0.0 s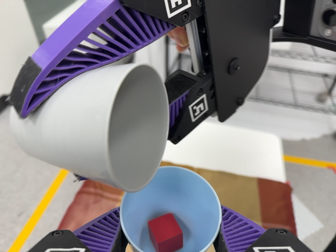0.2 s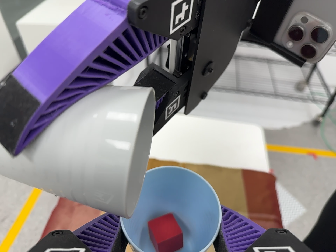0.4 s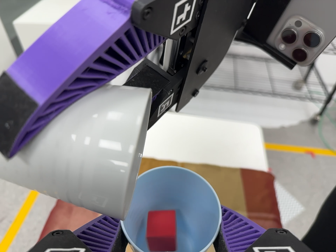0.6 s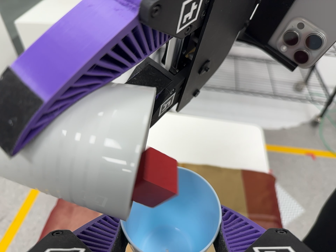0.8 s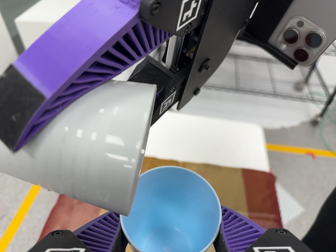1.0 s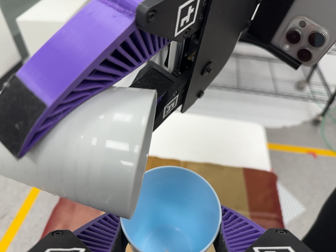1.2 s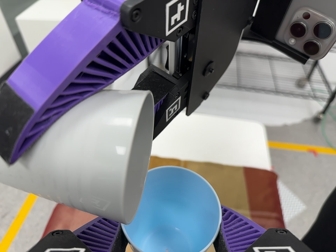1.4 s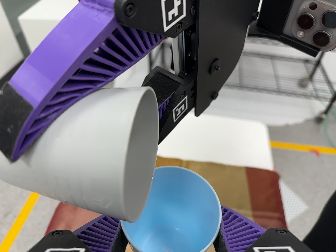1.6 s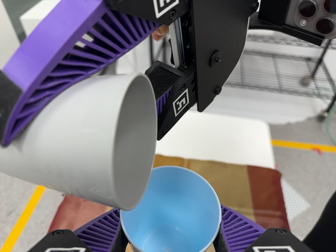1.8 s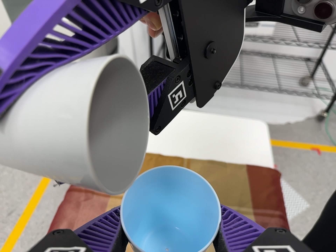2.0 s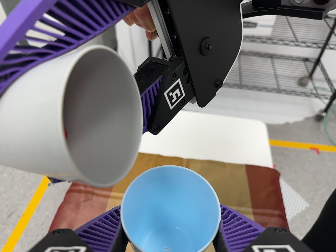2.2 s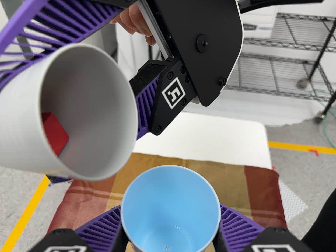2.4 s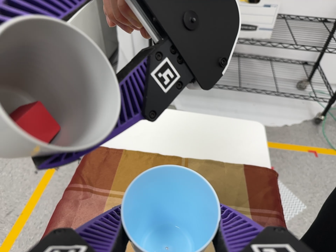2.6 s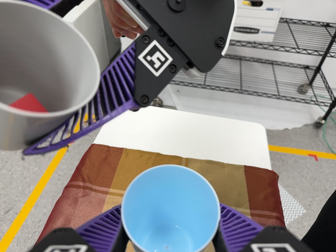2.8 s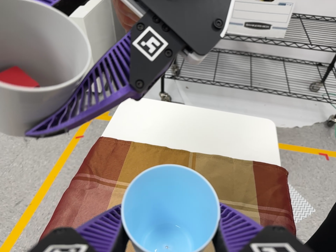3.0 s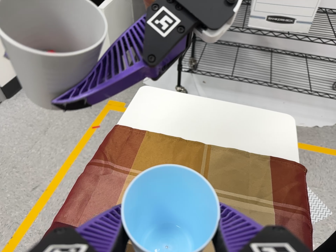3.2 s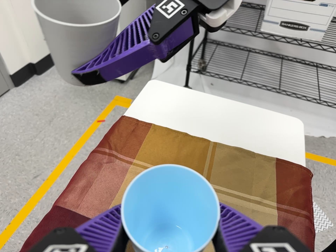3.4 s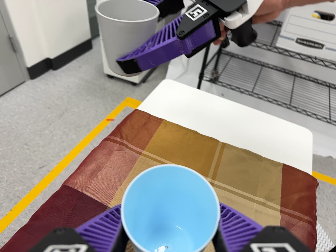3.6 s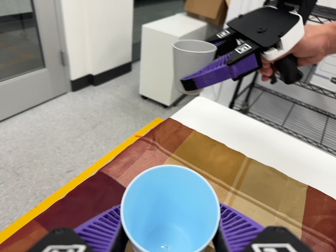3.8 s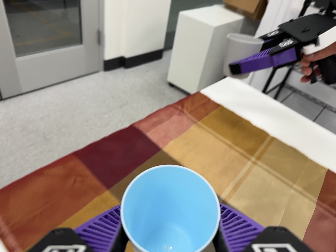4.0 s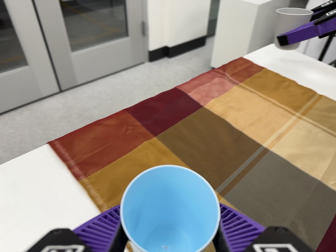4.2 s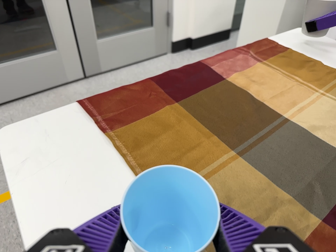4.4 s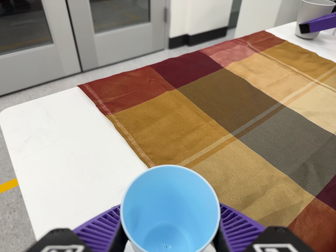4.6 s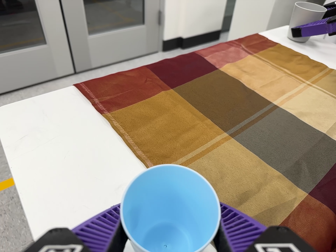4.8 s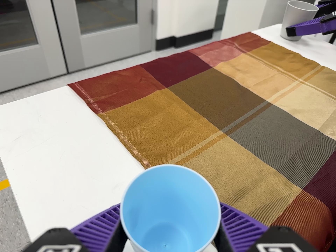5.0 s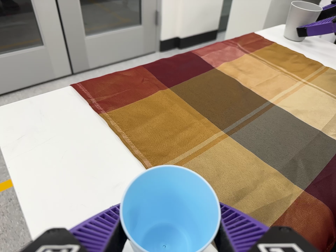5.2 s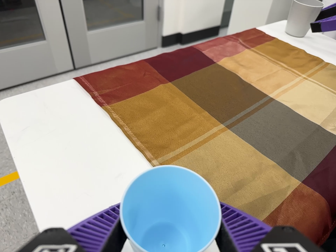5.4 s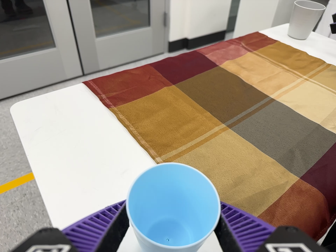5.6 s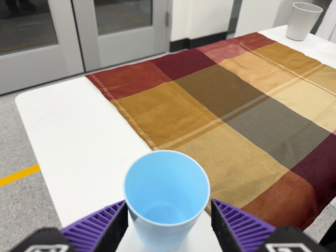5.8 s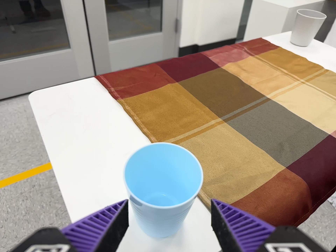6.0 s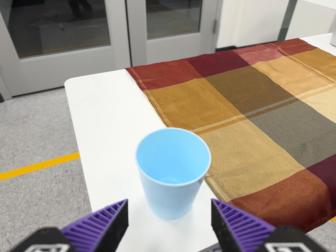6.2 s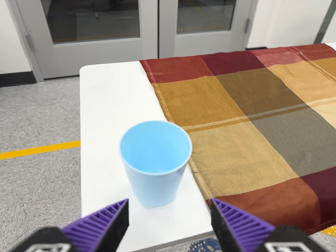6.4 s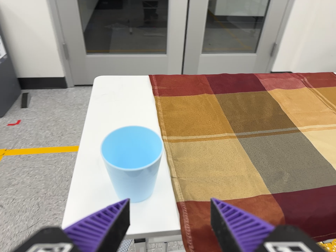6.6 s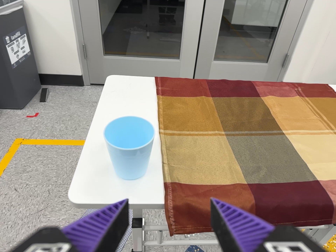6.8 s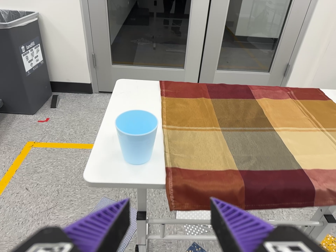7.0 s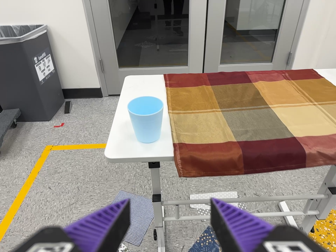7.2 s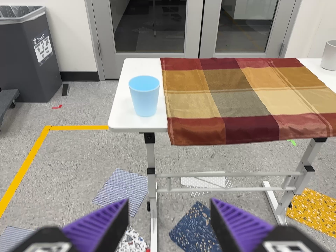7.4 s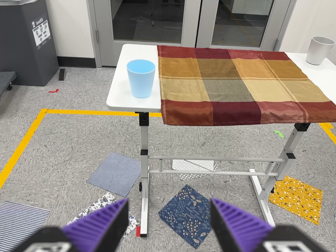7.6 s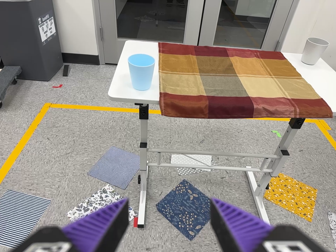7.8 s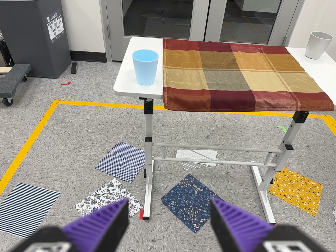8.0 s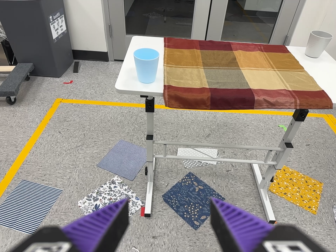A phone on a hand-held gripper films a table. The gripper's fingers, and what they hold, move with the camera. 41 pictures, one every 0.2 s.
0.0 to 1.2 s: The camera shifts only a little, or ends up much as it began.
1.2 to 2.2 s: The camera keeps its place and its aim.
2.2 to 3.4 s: The camera travels toward the bottom of its view, about 7 cm, so close, fixed things drift upward. It rolls about its line of sight by about 15 degrees, and the scene rotates clockwise.
3.4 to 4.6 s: The camera pans to its left by about 25 degrees. It travels toward the bottom of its view and backward, about 30 cm, so close, fixed things drift upward. It rolls about its line of sight by about 15 degrees, and the scene rotates clockwise.
4.6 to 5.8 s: The camera travels backward and toward the bottom of its view, about 8 cm, so what stands in front gets smaller.
5.8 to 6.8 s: The camera pans to its left by about 25 degrees. It travels backward, to its right and toward the bottom of its view, about 26 cm, so what stands in front gets smaller. It rolls about its line of sight by about 20 degrees, and the scene rotates clockwise.
6.8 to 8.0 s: The camera travels backward and toward the bottom of its view, about 32 cm, so what stands in front gets smaller.
The film runs backward here.
